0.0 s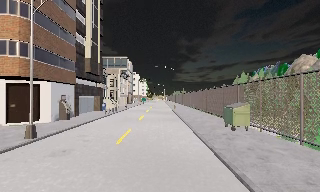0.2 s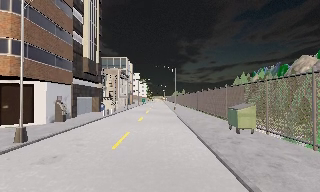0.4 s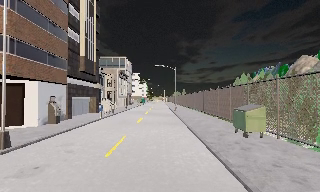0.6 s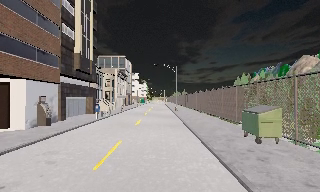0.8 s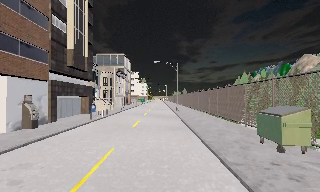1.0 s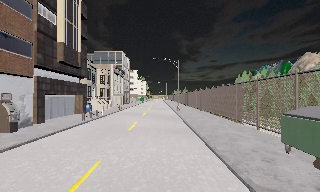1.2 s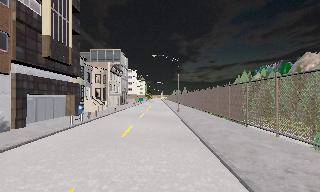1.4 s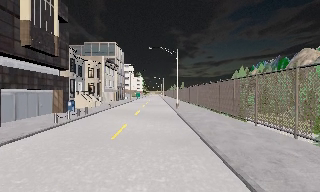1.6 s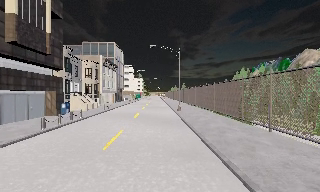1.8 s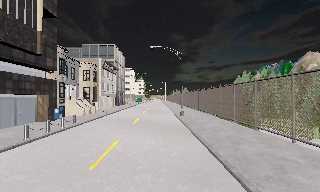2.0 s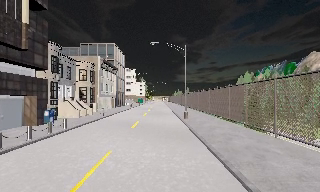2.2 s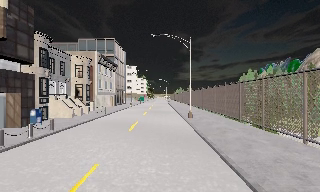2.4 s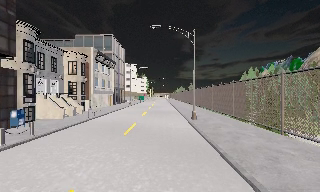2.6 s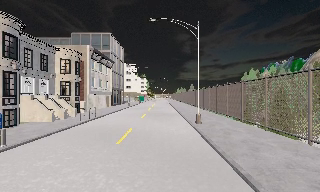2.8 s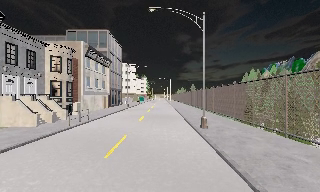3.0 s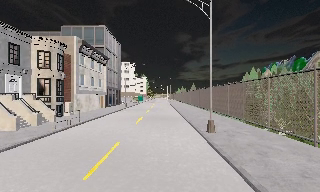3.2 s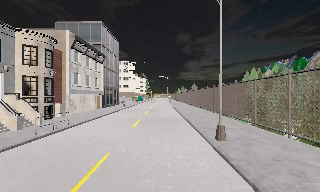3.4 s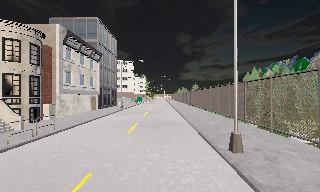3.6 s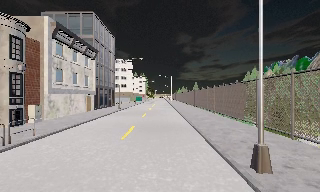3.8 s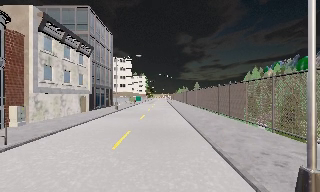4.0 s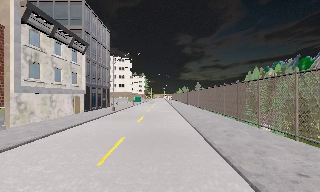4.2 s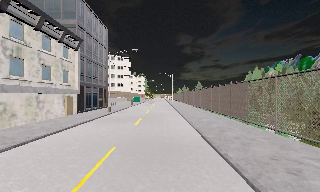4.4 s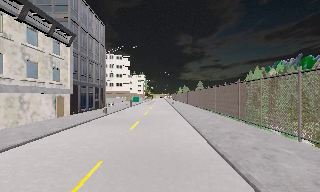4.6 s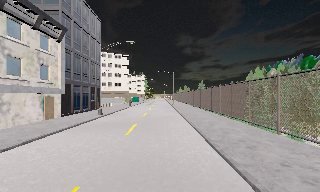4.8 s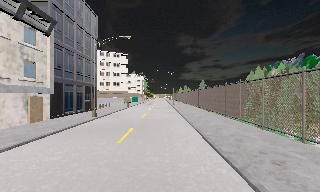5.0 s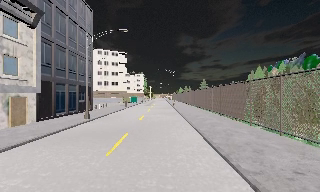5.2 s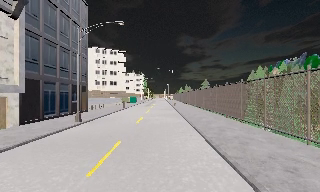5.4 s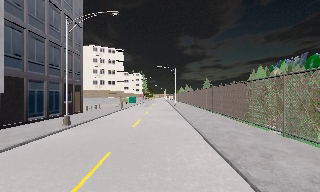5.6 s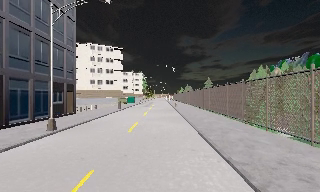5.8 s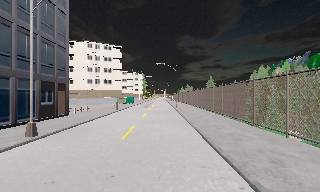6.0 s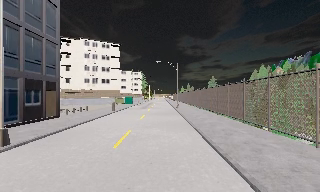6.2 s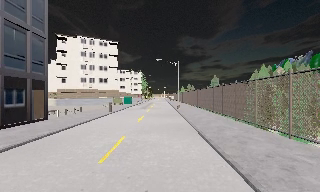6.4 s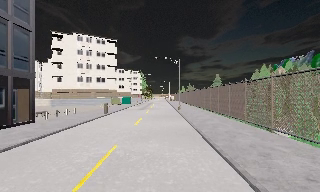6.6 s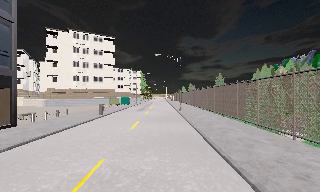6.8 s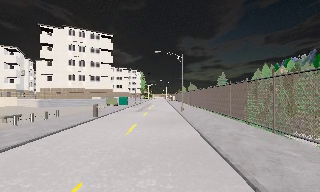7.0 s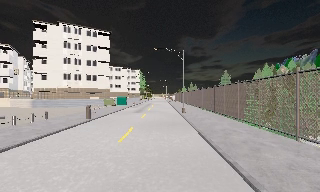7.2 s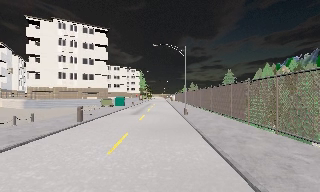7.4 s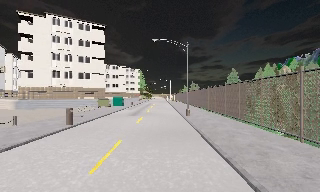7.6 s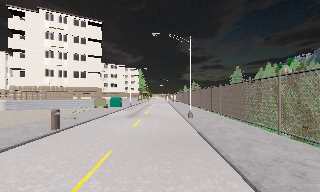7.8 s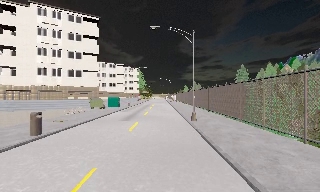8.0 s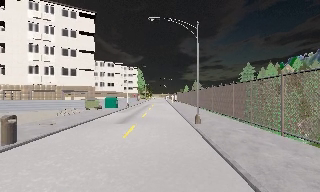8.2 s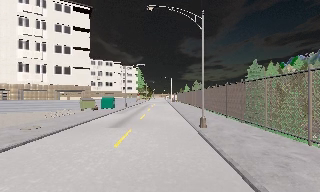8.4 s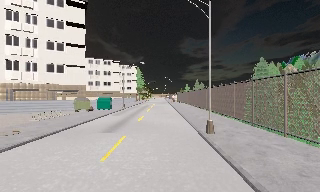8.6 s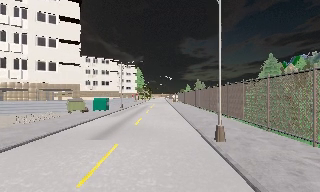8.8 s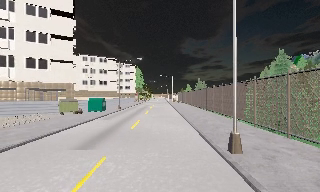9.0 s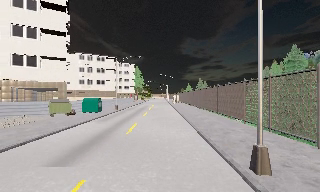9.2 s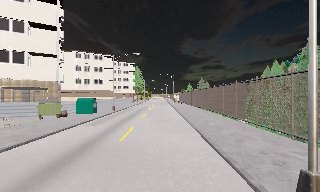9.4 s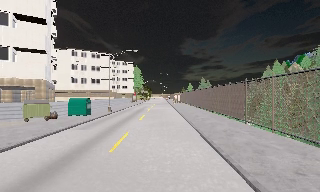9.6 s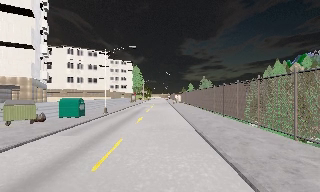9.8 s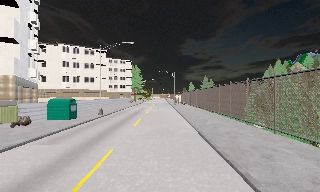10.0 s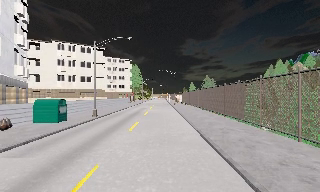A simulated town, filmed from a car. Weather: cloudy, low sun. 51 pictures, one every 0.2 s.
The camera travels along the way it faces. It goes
forward.
0.0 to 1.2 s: The camera travels forward, about 7 m, so what stands in front looms larger. It gains speed.
1.2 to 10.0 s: The camera travels forward, about 65 m, so what stands in front looms larger.
The film runs forward here.
